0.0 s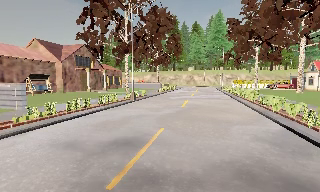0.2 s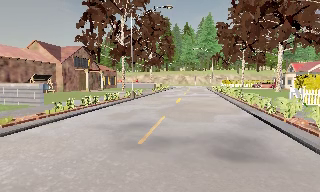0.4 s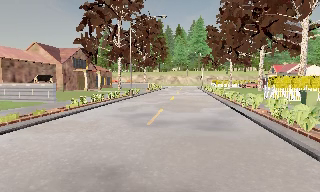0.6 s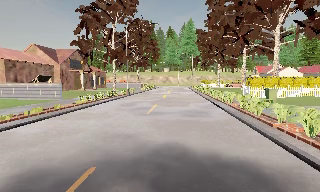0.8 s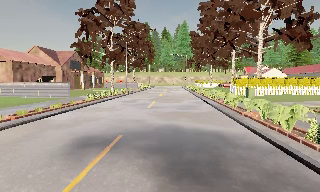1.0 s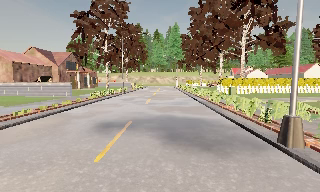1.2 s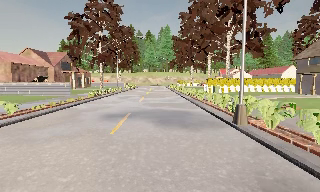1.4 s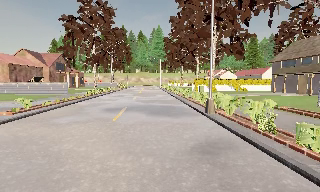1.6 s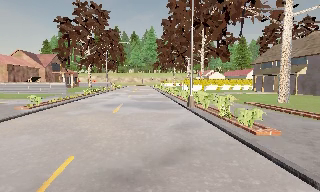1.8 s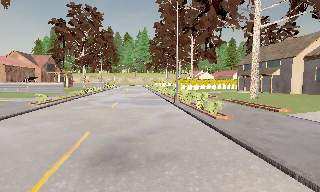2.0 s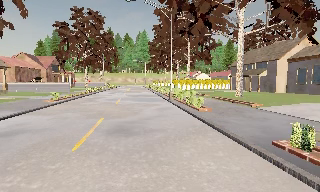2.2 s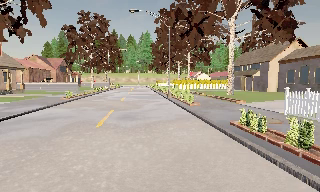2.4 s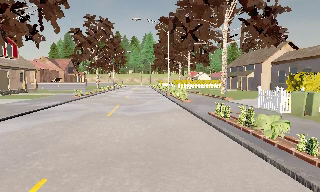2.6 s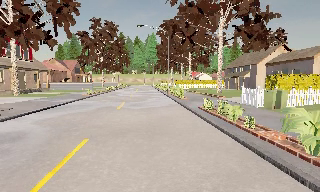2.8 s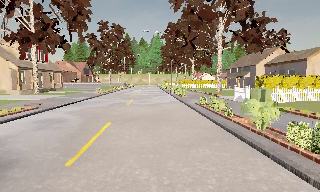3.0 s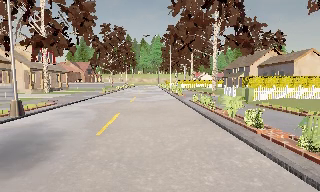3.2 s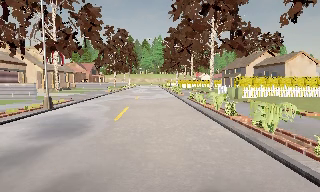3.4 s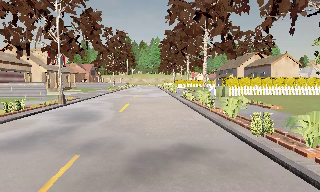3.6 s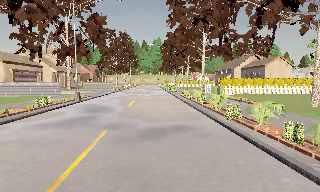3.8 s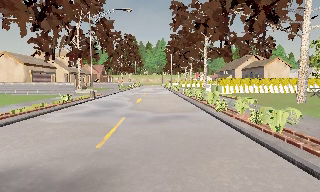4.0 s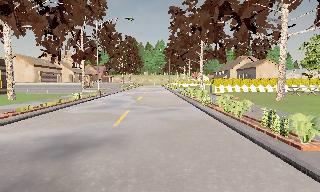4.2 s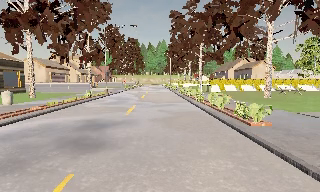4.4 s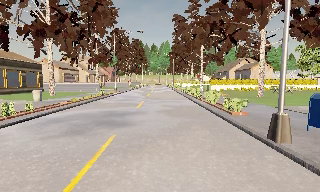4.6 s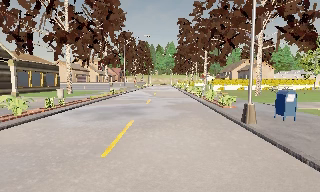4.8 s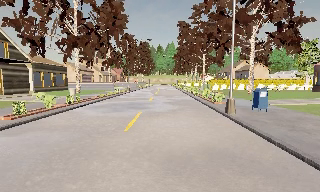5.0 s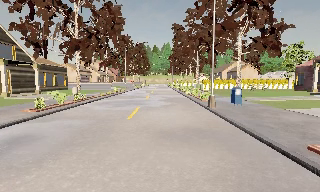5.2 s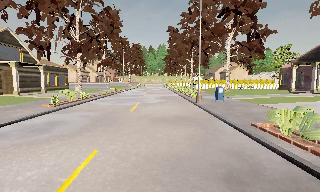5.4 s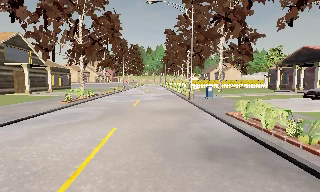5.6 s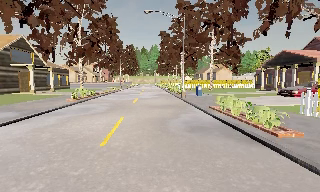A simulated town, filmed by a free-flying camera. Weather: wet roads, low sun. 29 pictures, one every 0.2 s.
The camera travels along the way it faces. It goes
backward.
0.0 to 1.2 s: The camera pans to its right, which is clockwise from overhead, by about 15 degrees. It travels backward, about 11 m, so what stands in front gets smaller.
1.2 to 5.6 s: The camera travels backward, about 40 m, so what stands in front gets smaller.
The film runs backward here.
